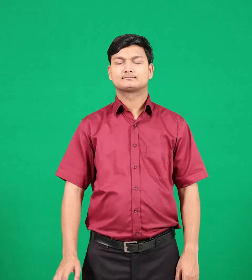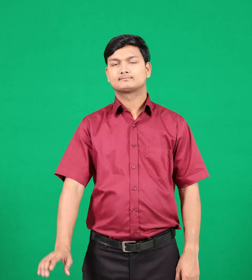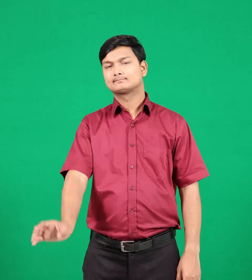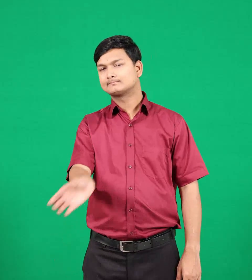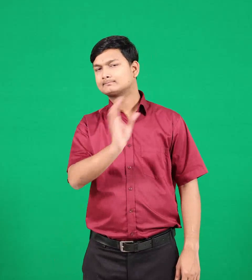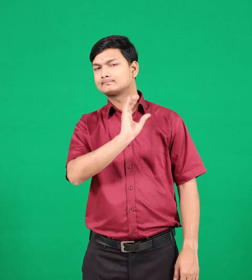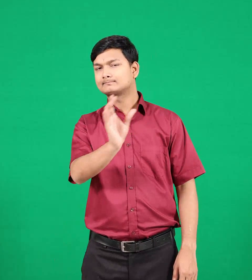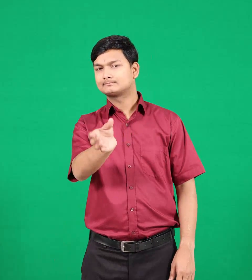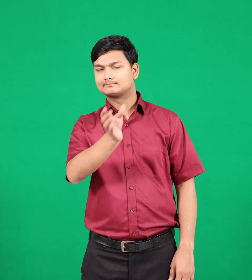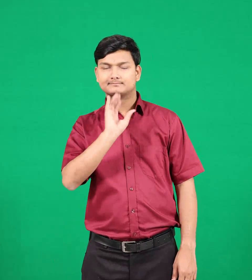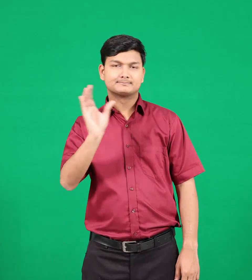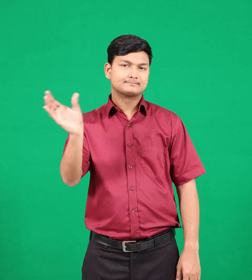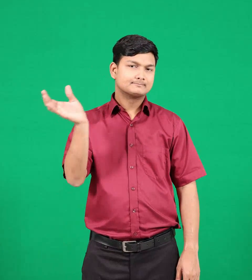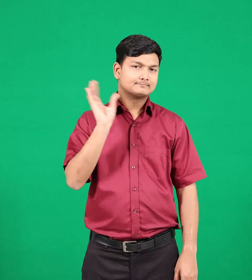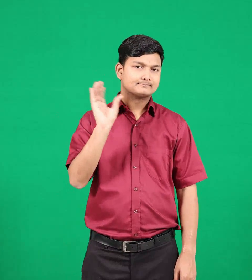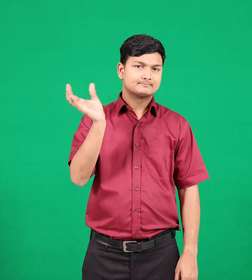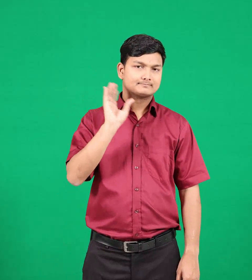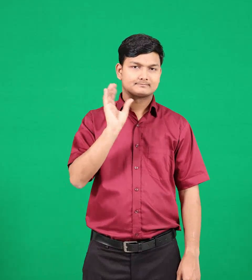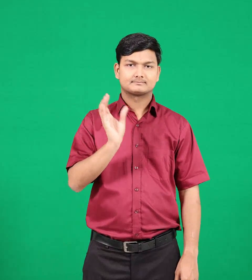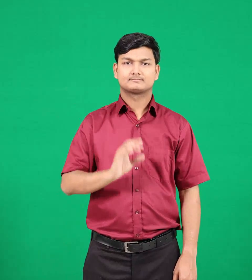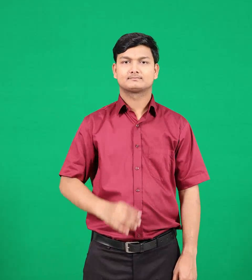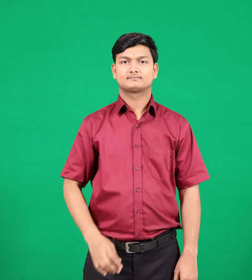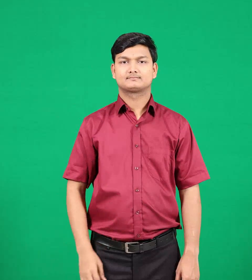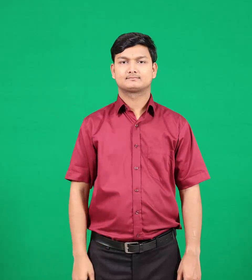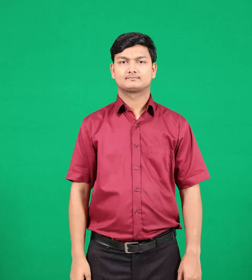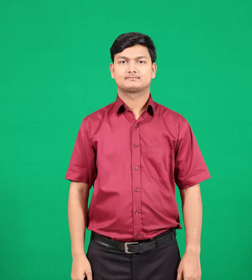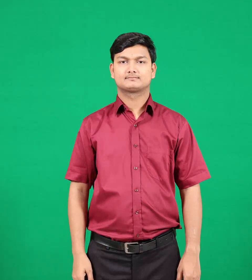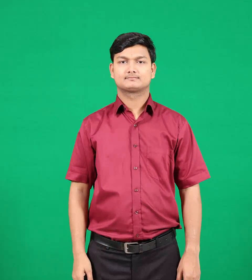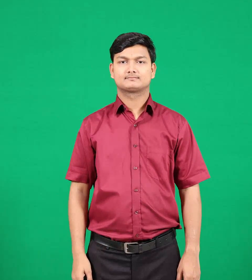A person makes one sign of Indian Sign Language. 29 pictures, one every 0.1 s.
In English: powder
